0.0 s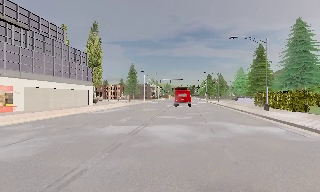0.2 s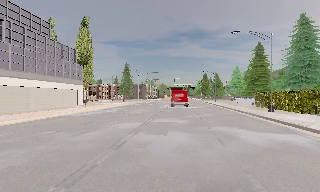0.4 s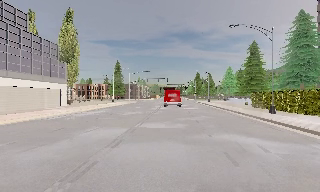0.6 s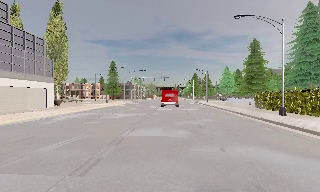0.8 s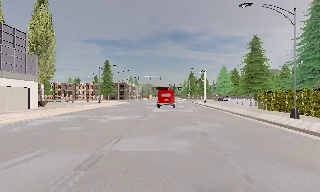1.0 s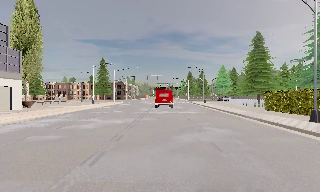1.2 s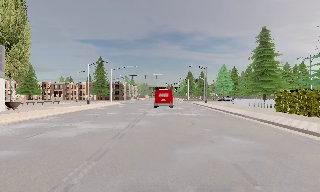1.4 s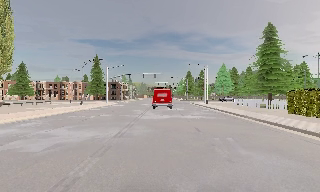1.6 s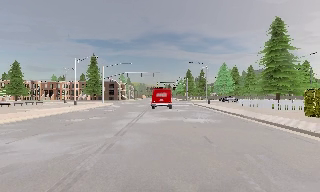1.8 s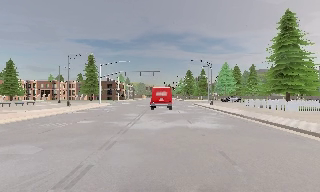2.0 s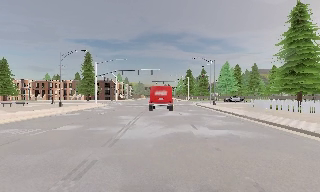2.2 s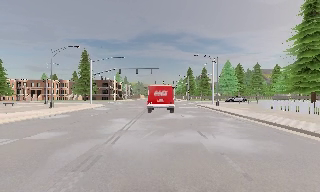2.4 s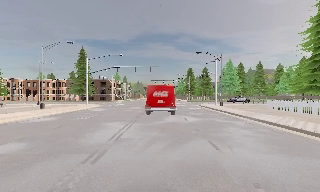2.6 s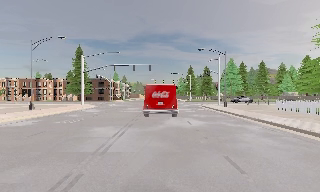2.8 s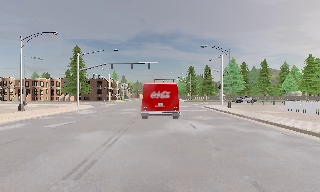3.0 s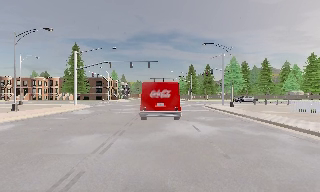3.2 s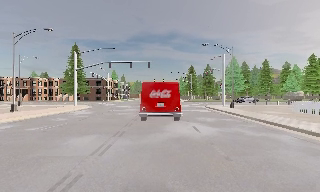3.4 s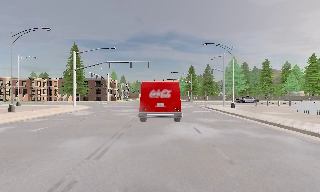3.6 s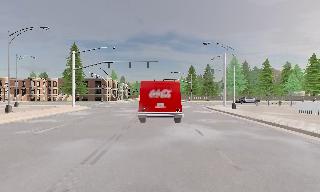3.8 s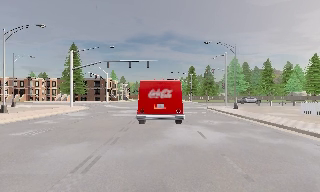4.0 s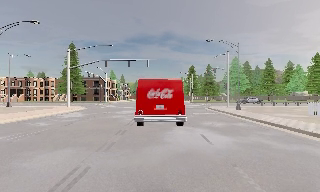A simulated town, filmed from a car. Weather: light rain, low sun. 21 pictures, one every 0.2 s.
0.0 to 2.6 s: The camera travels forward, about 20 m, so what stands in front looms larger.
2.6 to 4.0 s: The camera travels forward, about 3.5 m, so what stands in front looms larger. It loses speed.
The film runs forward here.
